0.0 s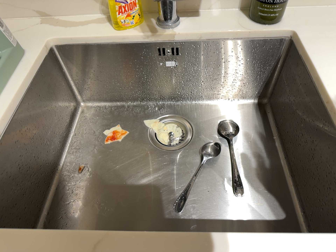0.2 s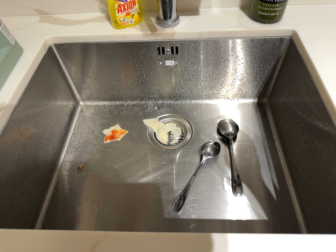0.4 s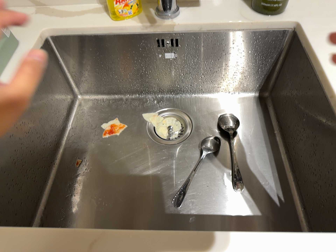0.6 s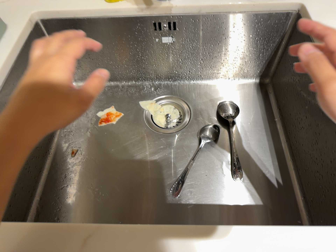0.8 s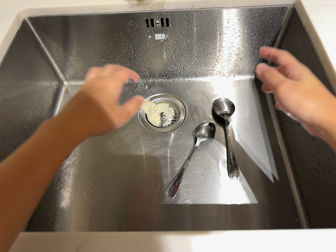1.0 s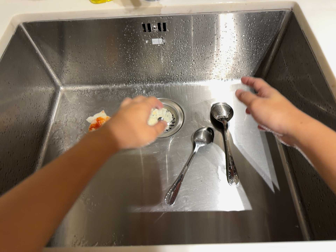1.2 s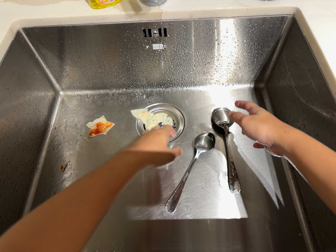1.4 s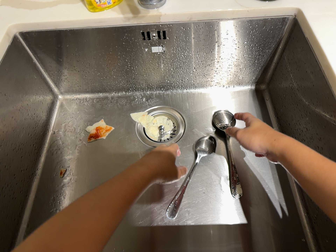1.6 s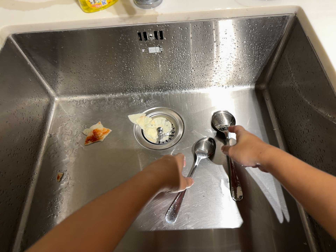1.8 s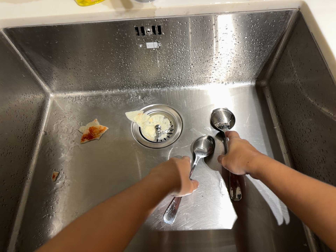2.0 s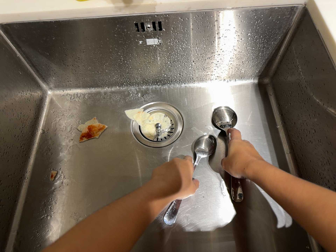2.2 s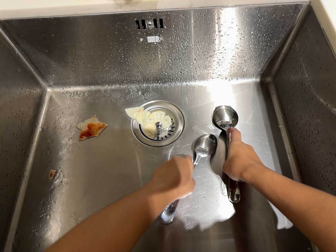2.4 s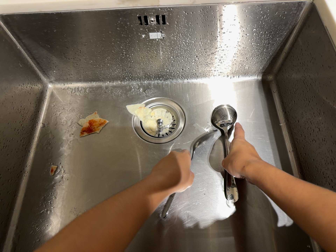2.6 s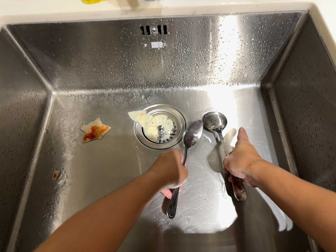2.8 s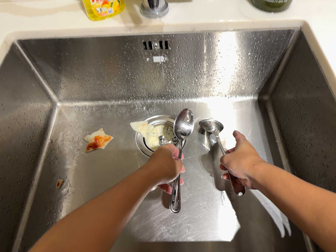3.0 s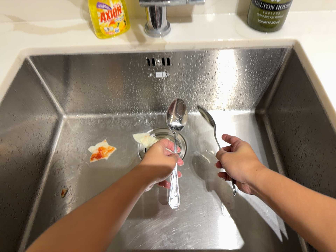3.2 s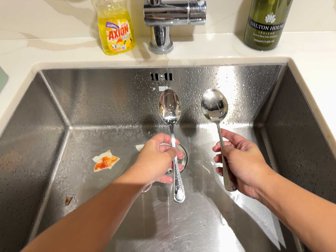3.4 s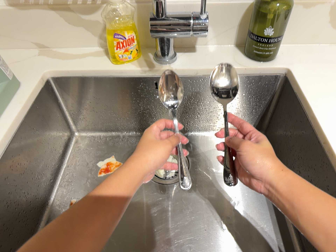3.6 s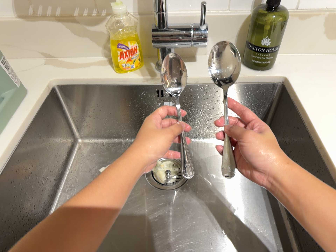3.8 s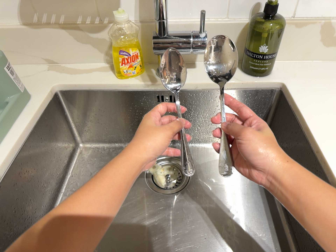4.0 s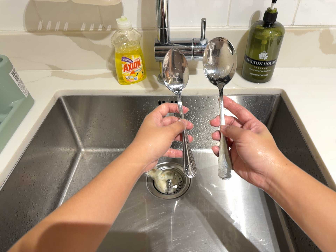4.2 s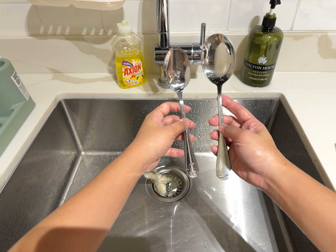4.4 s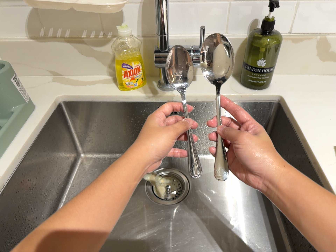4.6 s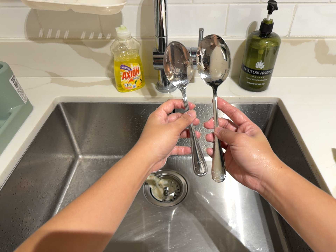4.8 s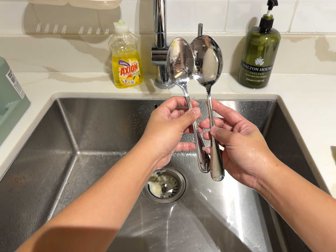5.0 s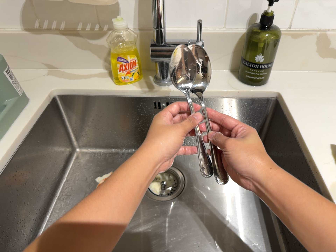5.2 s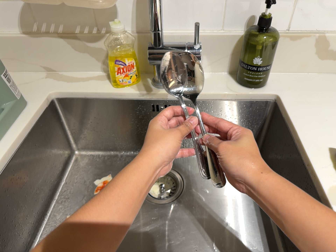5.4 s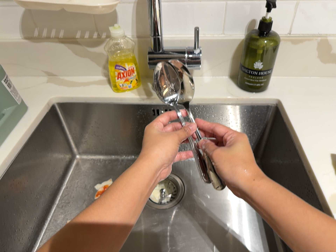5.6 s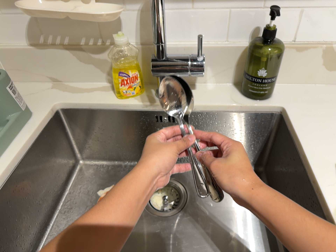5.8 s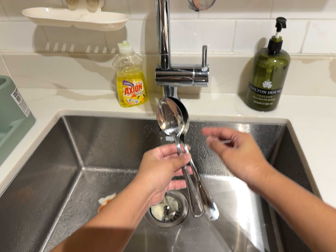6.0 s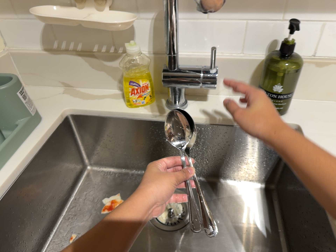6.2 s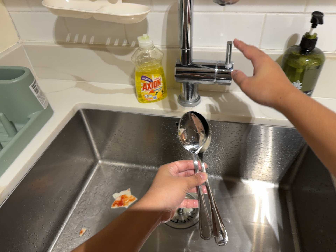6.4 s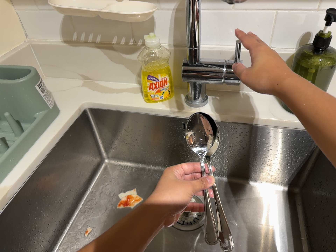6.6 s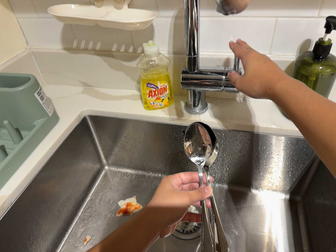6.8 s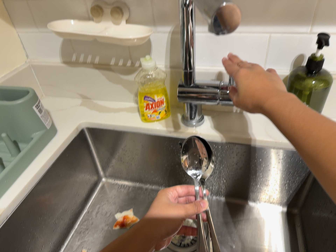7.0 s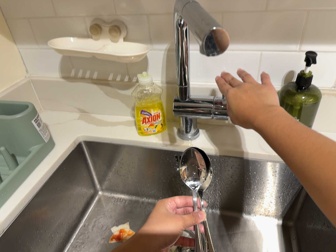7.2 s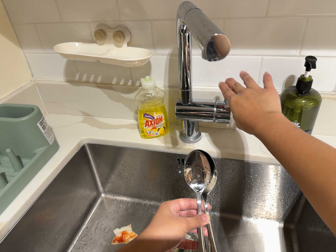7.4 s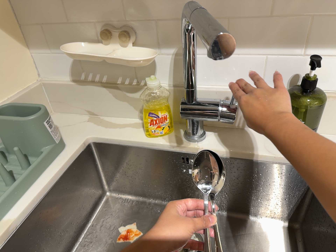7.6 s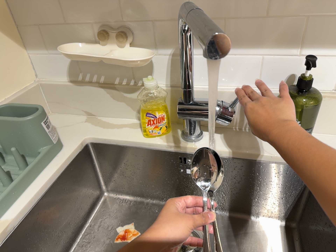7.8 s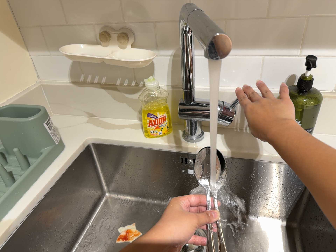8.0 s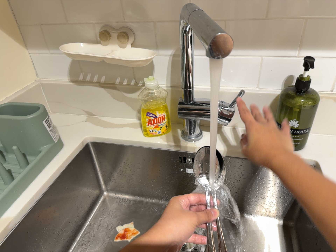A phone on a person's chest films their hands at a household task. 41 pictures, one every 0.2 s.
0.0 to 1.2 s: The camera travels forward, about 6 cm, so what stands in front looms larger.
1.2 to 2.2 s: The camera shifts only a little, or ends up much as it began.
2.2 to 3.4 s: The camera travels backward, about 12 cm, so what stands in front gets smaller. Its aim tips toward the top of its view by about 15 degrees, and the scene shifts downward.
3.4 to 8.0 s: The camera pans to its left by about 10 degrees. It travels to its right, about 8 cm. Its aim tips toward the top of its view by about 15 degrees, and the scene shifts downward.
The film runs forward here.
